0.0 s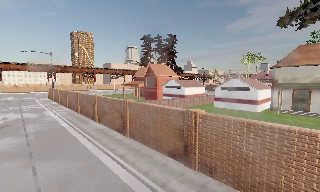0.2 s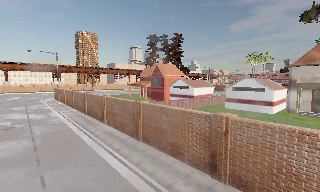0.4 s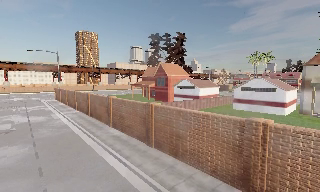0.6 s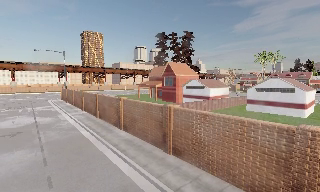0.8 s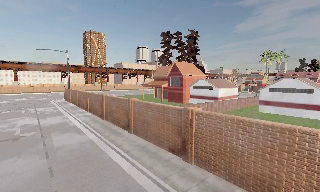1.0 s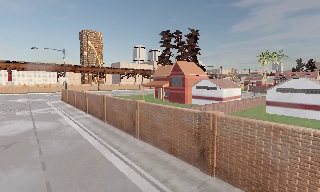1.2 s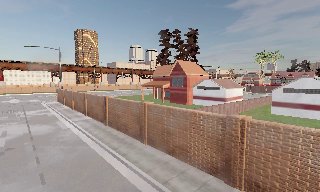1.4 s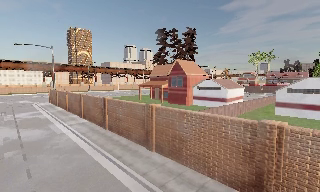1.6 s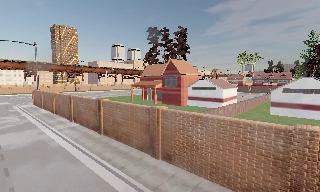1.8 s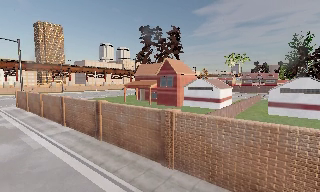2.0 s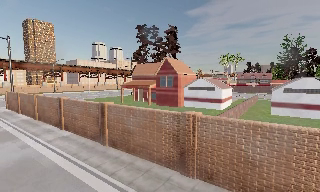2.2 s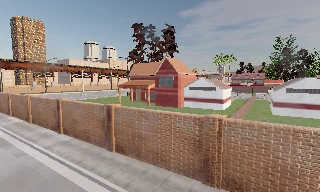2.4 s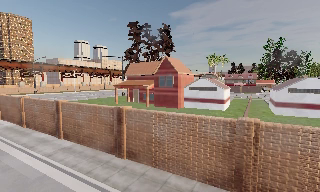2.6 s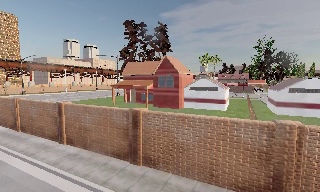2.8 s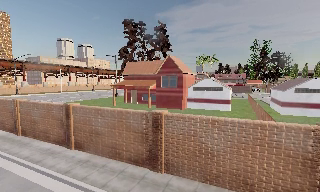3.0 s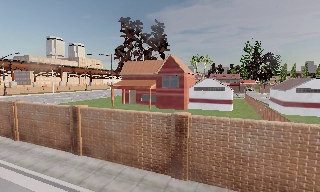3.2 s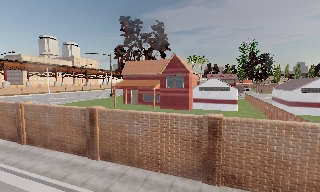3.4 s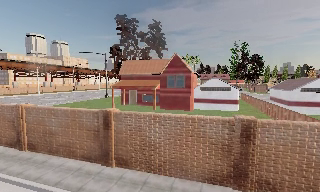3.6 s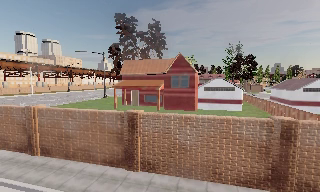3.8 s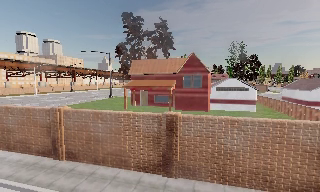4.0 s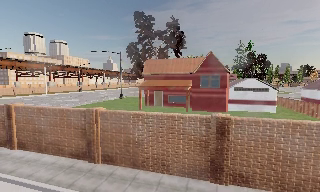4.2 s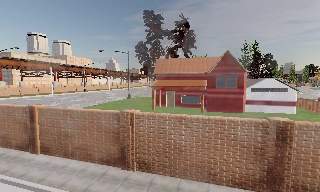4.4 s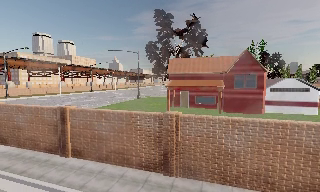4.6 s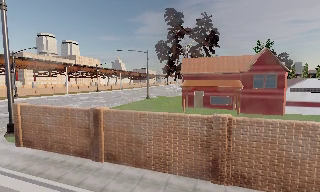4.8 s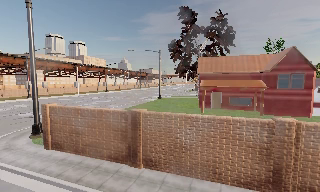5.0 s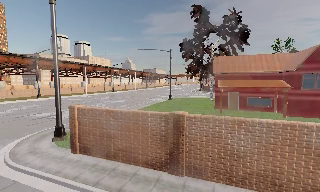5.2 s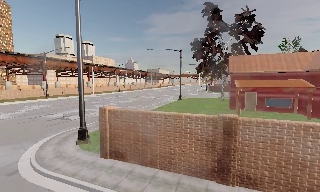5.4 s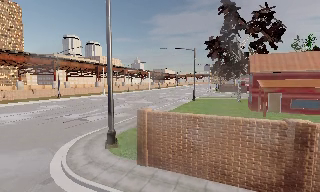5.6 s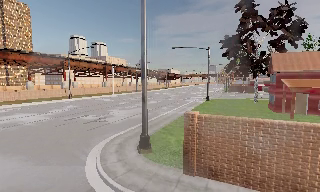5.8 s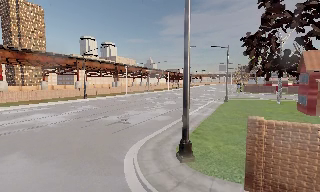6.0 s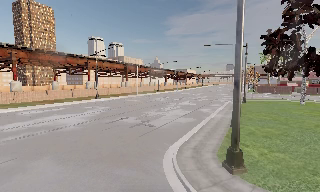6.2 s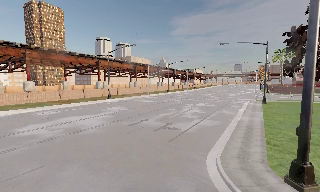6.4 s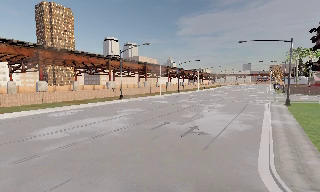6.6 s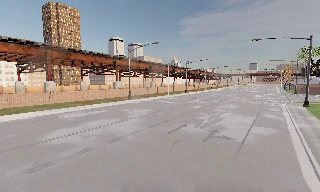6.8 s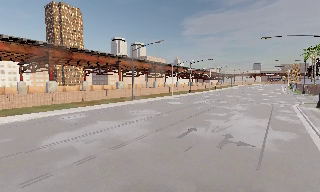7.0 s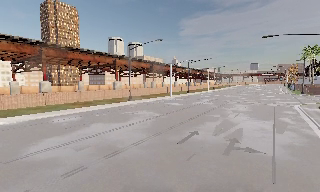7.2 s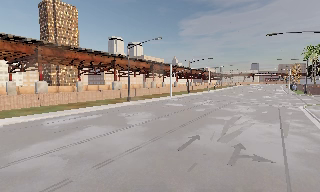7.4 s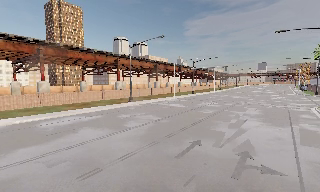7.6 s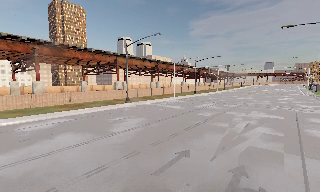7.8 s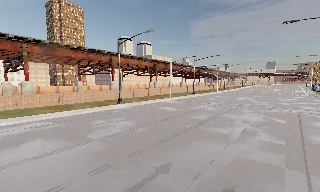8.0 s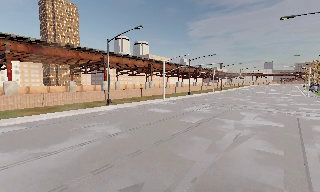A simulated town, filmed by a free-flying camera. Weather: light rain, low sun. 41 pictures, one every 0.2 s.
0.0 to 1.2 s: The camera travels forward and to its left, about 7 m, so what stands in front looms larger.
1.2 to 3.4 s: The camera pans to its right, which is clockwise from overhead, by about 30 degrees. It travels to its left and forward, about 14 m.
3.4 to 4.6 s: The camera travels to its left, about 10 m, so close, fixed things drift to the right.
4.6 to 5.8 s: The camera travels to its left and forward, about 11 m, so close, fixed things drift to the right.
5.8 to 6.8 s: The camera travels to its left and forward, about 8 m, so close, fixed things drift to the right. It loses speed.
6.8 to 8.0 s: The camera travels forward and to its right, about 8 m, so what stands in front looms larger. It gains speed.
The film runs forward here.
